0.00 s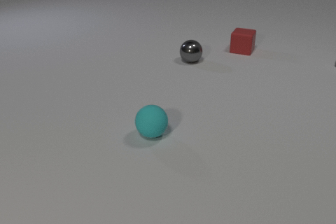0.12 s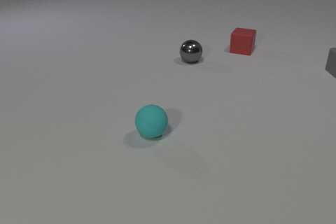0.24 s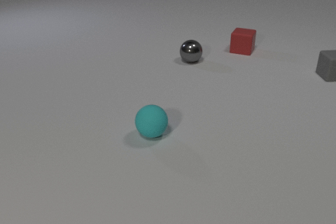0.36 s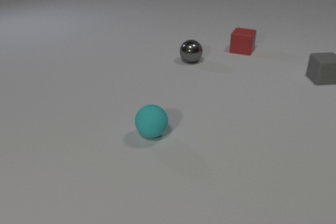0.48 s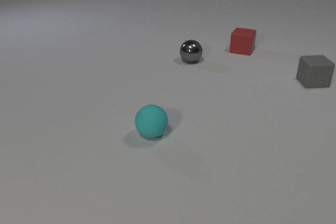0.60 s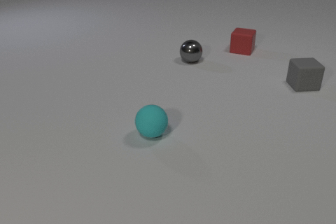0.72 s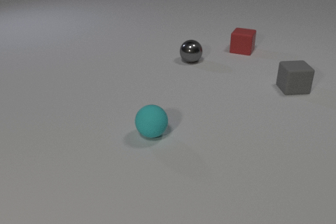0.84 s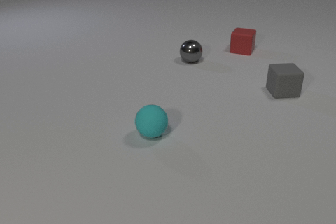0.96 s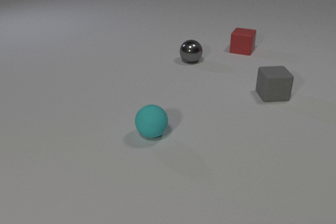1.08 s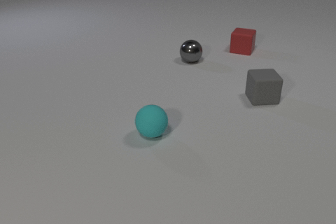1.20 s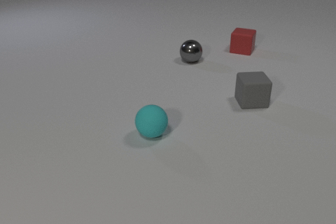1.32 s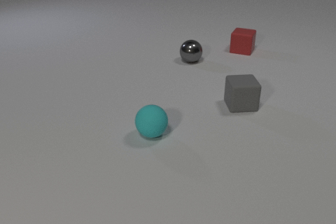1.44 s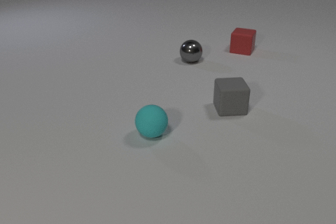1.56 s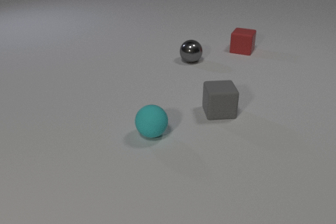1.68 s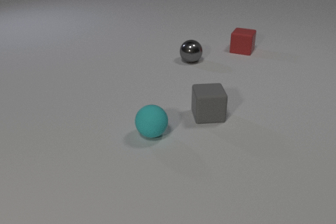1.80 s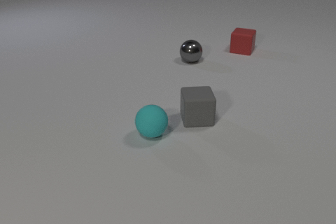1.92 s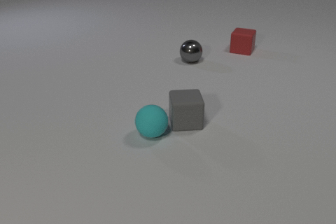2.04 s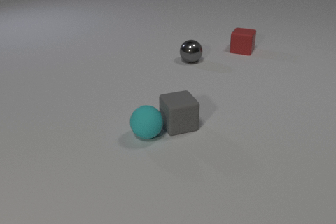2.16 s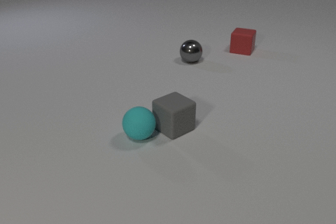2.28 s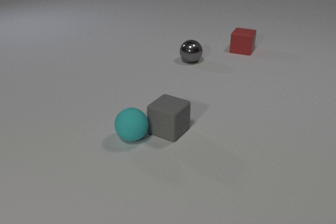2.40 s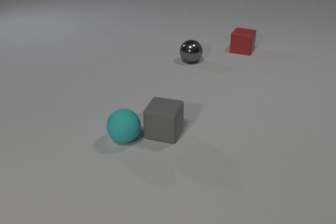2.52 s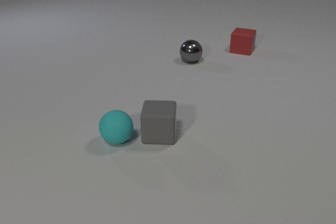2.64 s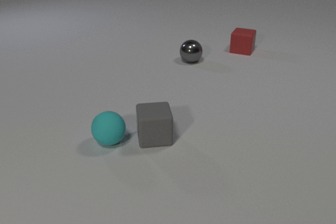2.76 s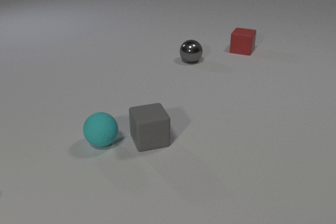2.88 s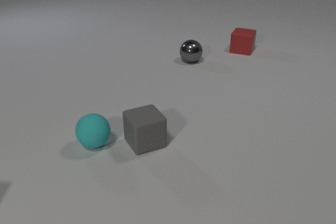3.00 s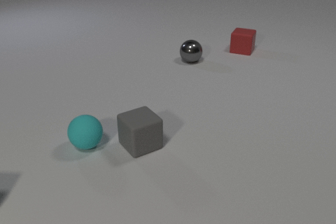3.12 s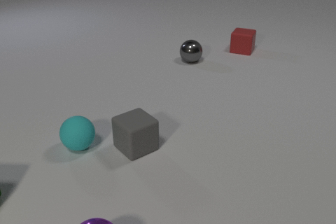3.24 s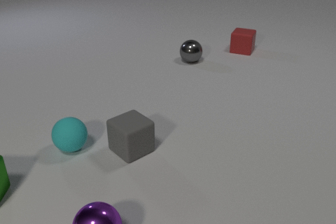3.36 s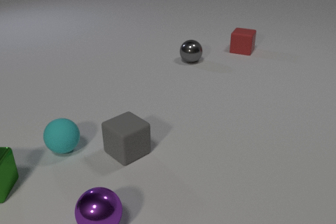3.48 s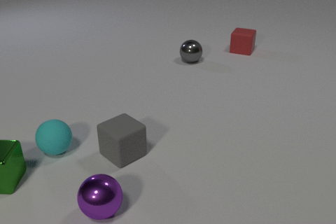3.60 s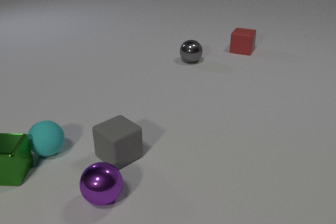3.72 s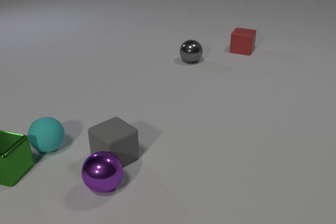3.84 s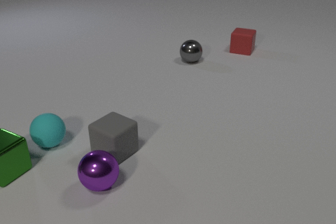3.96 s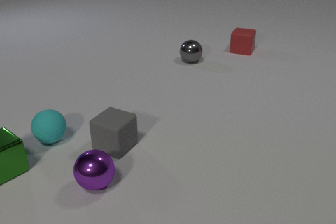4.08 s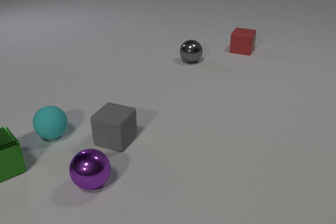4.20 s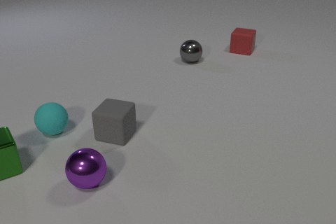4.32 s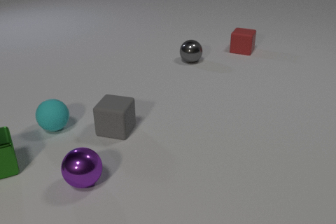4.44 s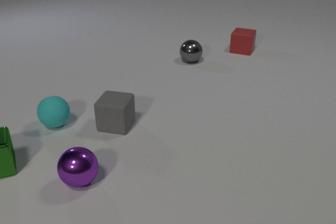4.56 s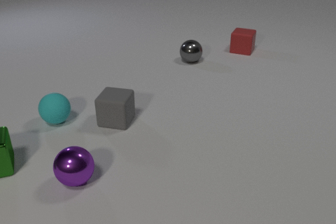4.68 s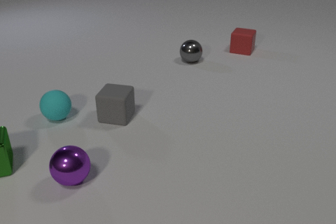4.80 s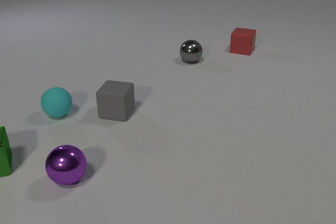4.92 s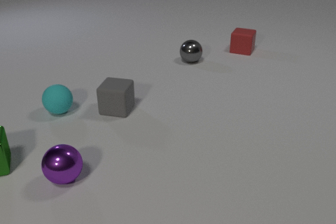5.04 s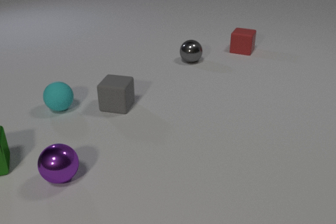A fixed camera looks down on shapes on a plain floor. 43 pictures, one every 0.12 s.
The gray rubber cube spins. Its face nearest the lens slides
to the right.
The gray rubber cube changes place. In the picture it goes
to the left.
0.00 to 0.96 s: The gray rubber cube slides toward the camera and to the left.
0.96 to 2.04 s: The gray rubber cube slides to the left and toward the camera. The gray rubber cube and the cyan rubber sphere collide.
2.04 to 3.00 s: The gray rubber cube slides to the left and toward the camera, spins counterclockwise seen from above by about 105 degrees, its near face sliding to the right. The cyan rubber sphere rolls to the left.
3.00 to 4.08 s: The gray rubber cube slides to the left and away from the camera, spins so that its near face slides to the right, counterclockwise seen from above. The cyan rubber sphere rolls to the left and away from the camera. The purple metal sphere comes in at the bottom edge, rolls away from the camera. The green metal cube comes in at the left edge, slides away from the camera and to the right, spins so that its near face slides to the left, clockwise seen from above. The cyan rubber sphere and the green metal cube collide. The gray rubber cube and the purple metal sphere collide.
4.08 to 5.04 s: The gray rubber cube slides away from the camera. The cyan rubber sphere rolls away from the camera. The purple metal sphere rolls to the left and away from the camera. The green metal cube slides to the left and away from the camera, spins so that its near face slides to the left, clockwise seen from above.
What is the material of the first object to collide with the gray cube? rubber.
What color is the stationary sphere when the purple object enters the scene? gray.
How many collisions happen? 3.
